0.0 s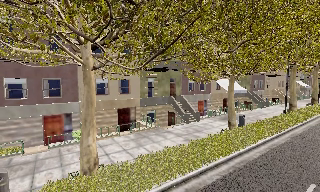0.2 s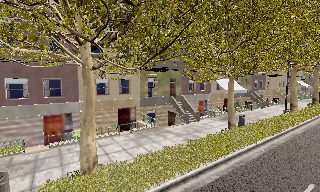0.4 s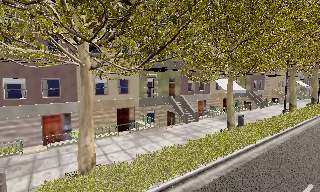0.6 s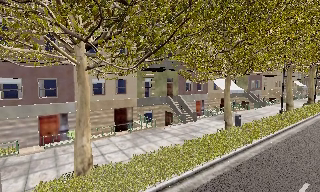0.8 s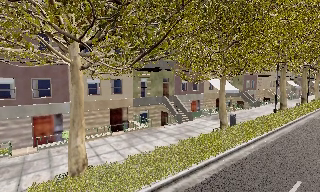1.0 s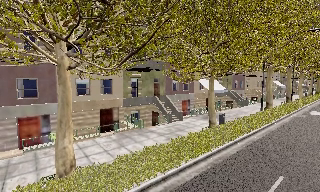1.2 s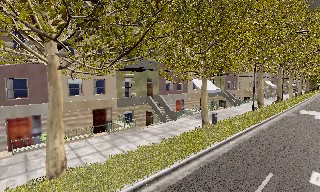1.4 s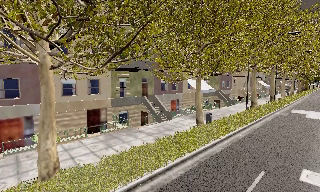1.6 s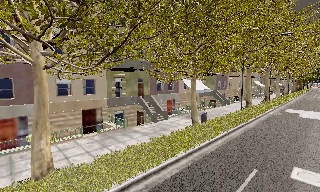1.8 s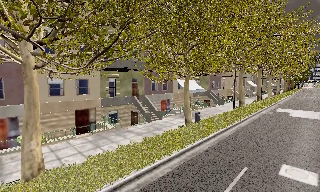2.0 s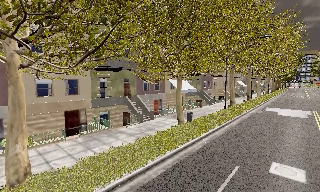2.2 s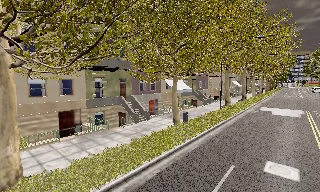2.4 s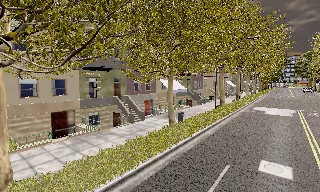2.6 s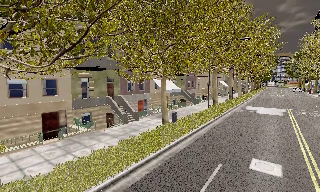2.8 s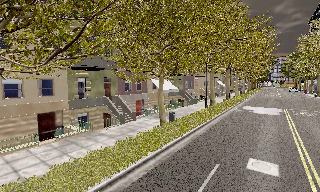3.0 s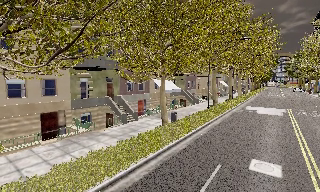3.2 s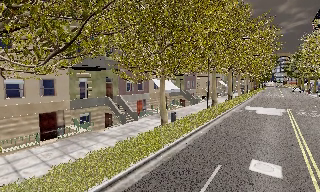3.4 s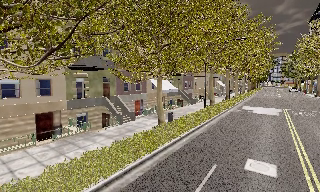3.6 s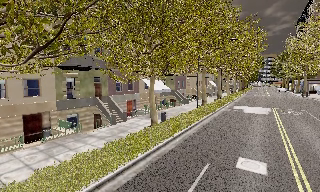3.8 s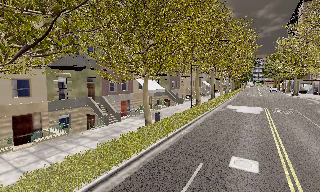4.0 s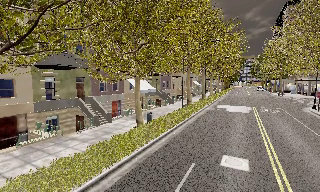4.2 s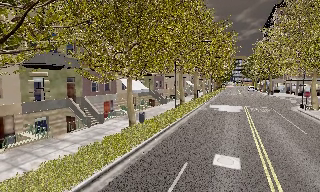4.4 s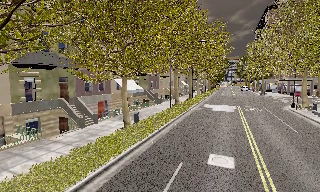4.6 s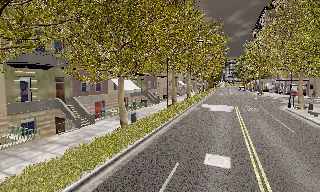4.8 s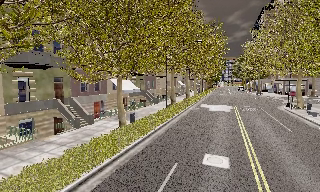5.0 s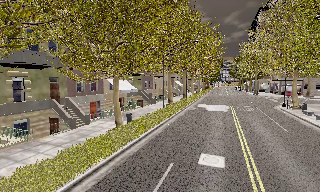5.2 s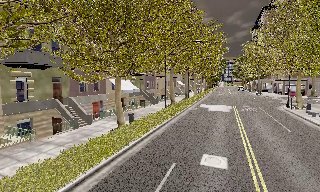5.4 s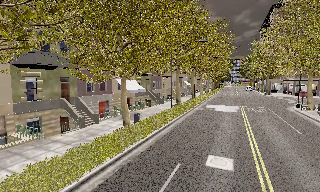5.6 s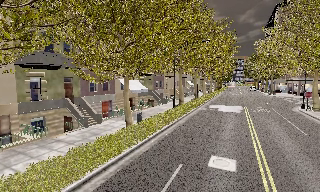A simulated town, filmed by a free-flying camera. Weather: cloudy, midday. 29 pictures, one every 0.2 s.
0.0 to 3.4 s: The camera pans to its right, which is clockwise from overhead, by about 20 degrees. It travels to its right, about 1 m, so close, fixed things drift to the left.
3.4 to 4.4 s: The camera swings to its right by about 10 degrees, and the scene slides to the left.
4.4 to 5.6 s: The camera shifts only a little, or ends up much as it began.
The film runs backward here.
